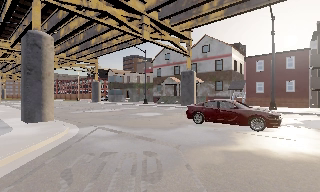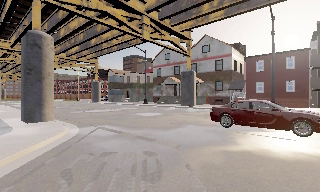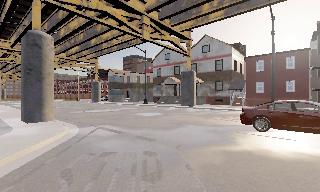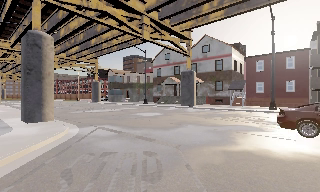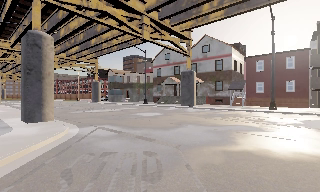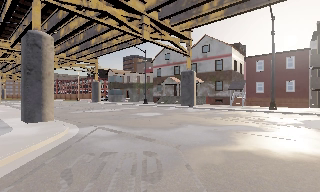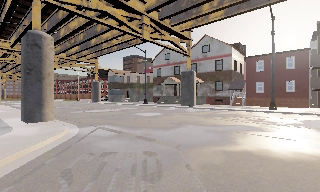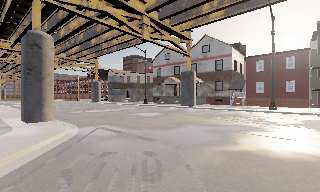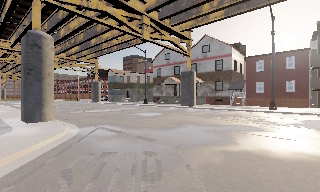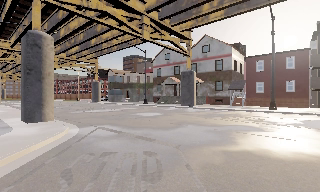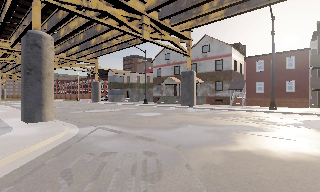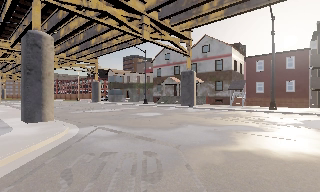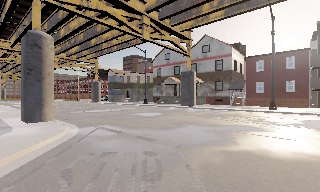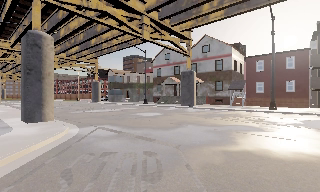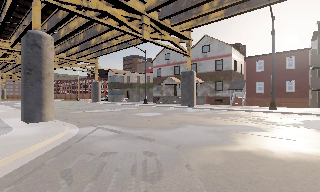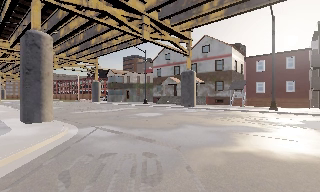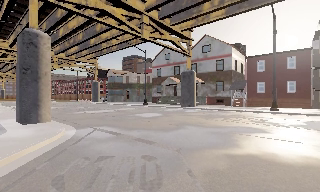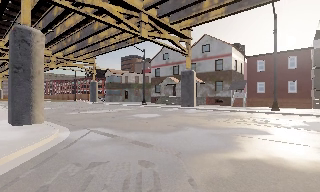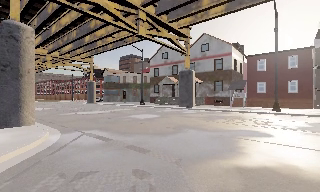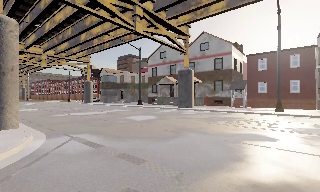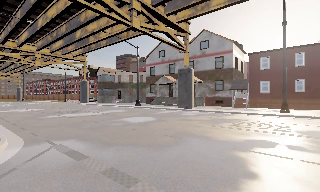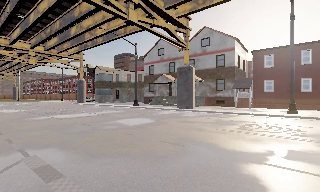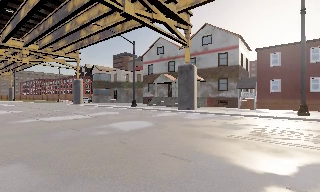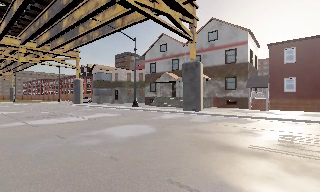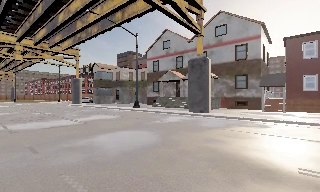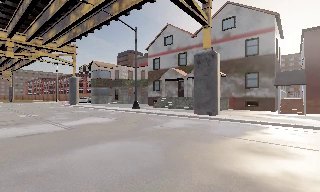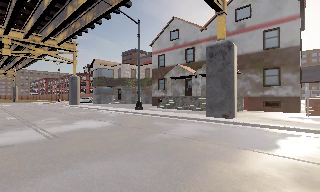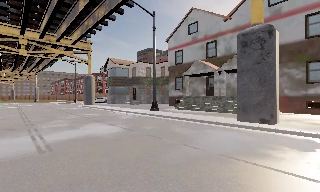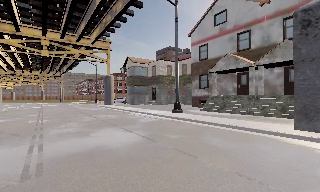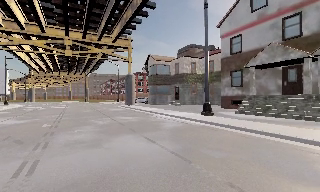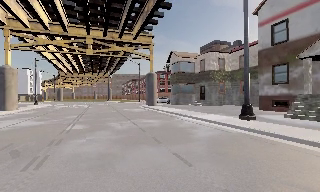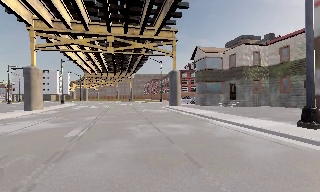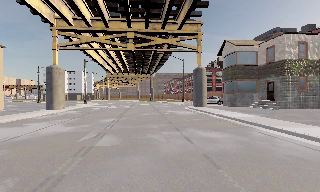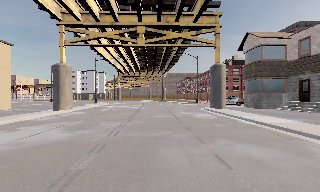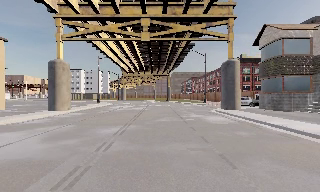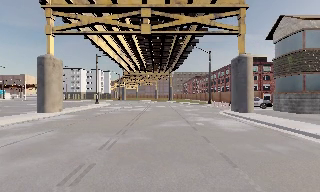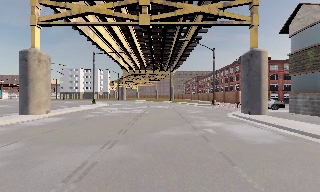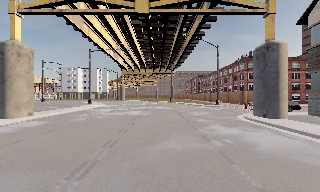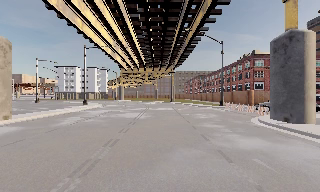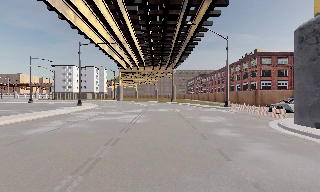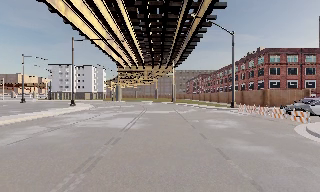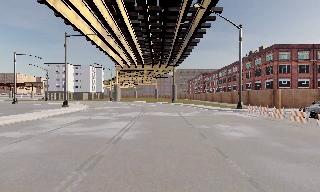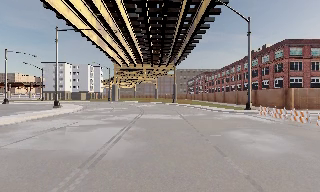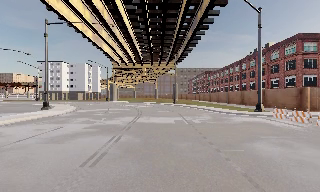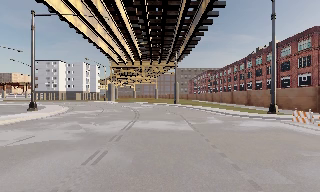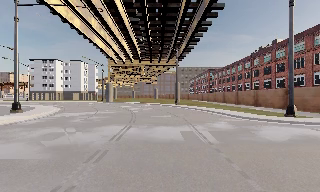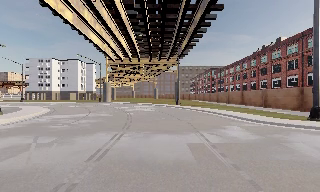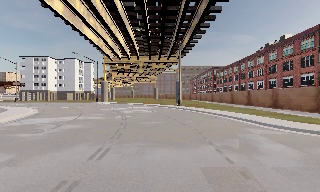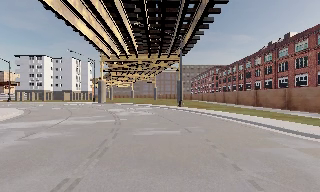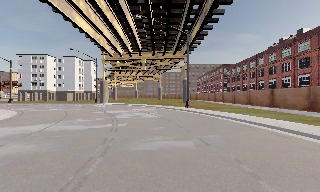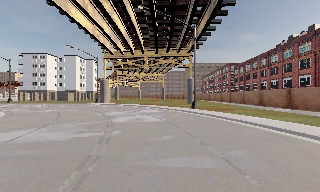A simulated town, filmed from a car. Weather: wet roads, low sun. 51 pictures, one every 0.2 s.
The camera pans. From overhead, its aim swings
counterclockwise.
The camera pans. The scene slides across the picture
to the right.
0.0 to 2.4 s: The camera keeps its place and its aim.
2.4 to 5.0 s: The camera travels forward, about 10 m, so what stands in front looms larger. It gains speed.
5.0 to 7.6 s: The camera swings to its left by about 50 degrees, and the scene slides to the right. It travels forward, about 25 m.
7.6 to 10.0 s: The camera travels forward, about 25 m, so what stands in front looms larger.
The film runs forward here.
